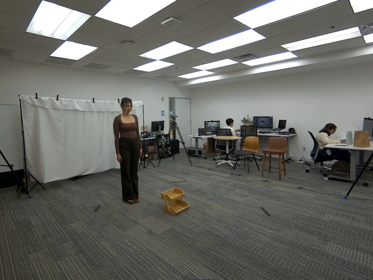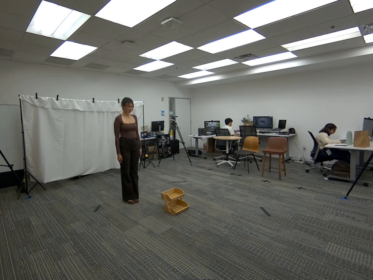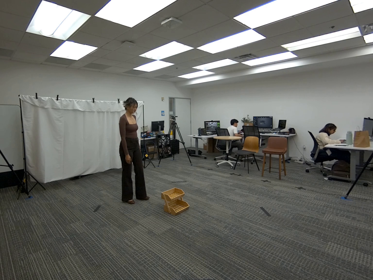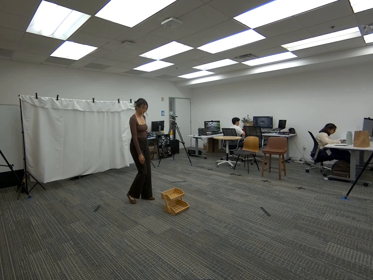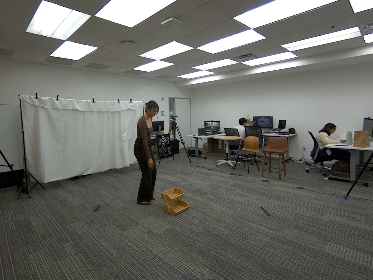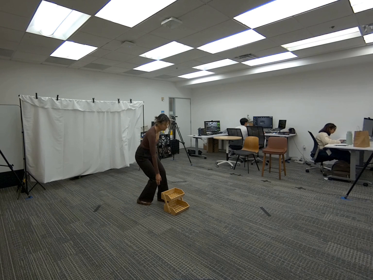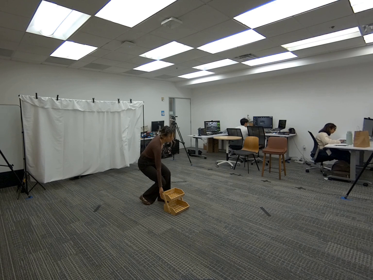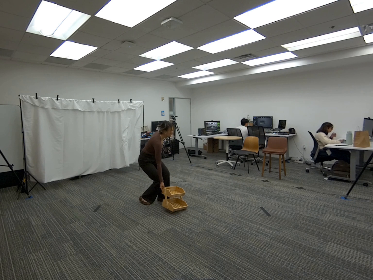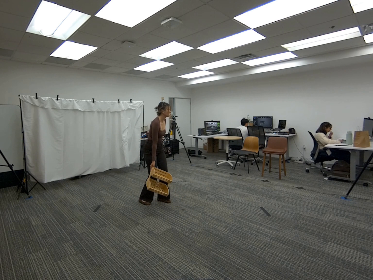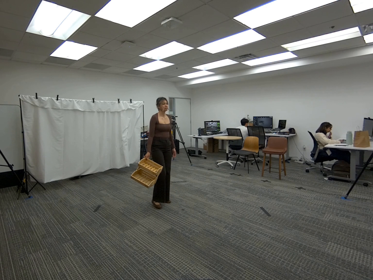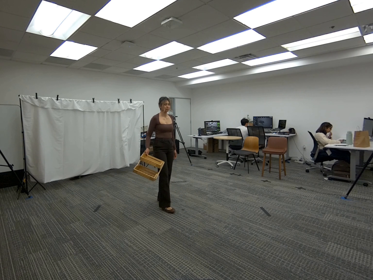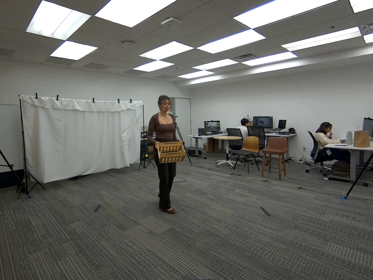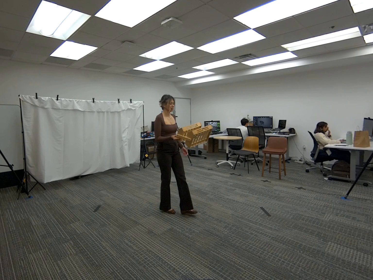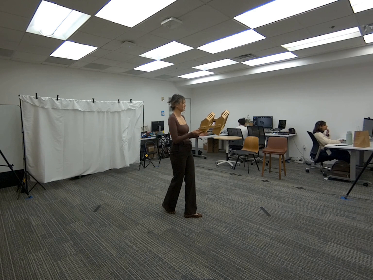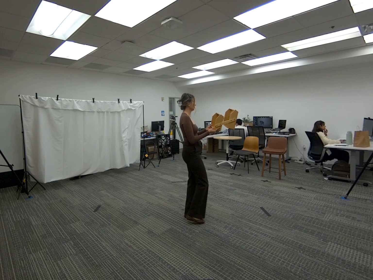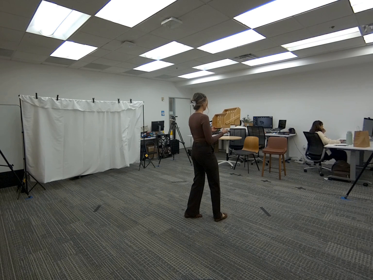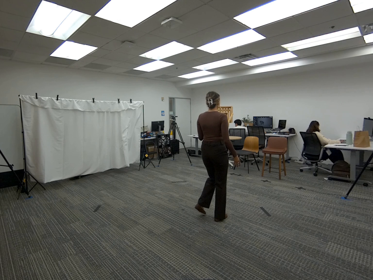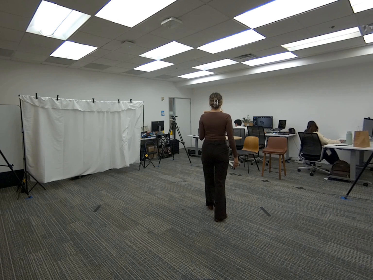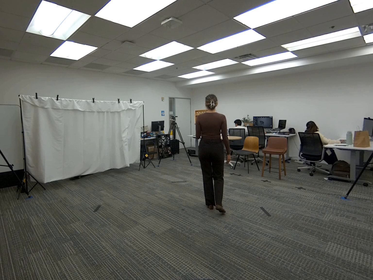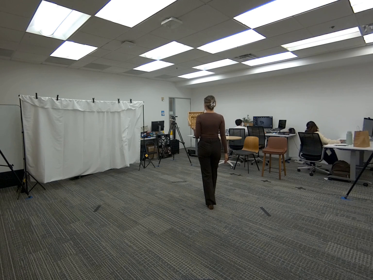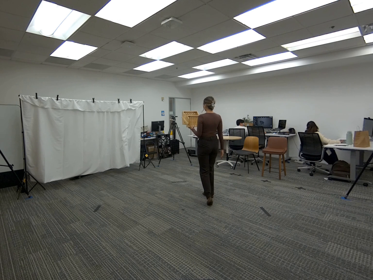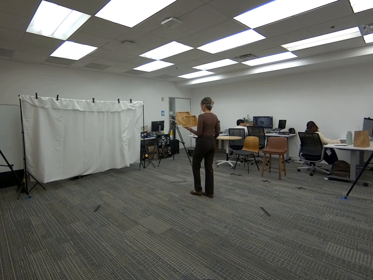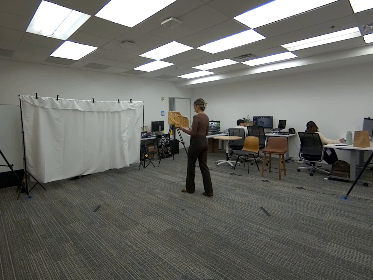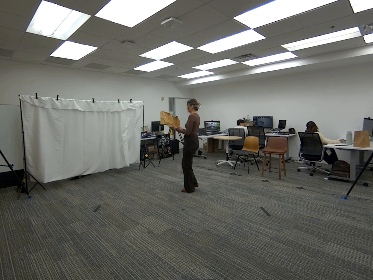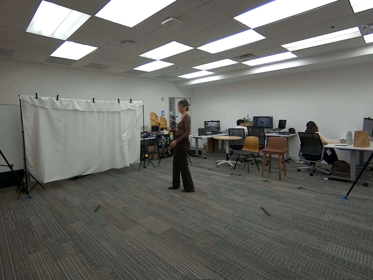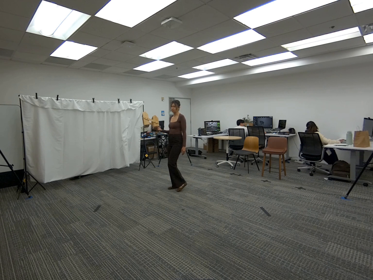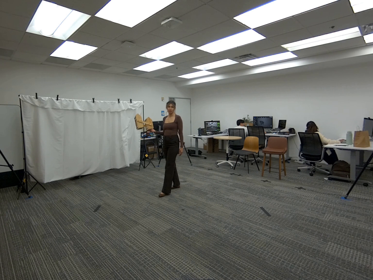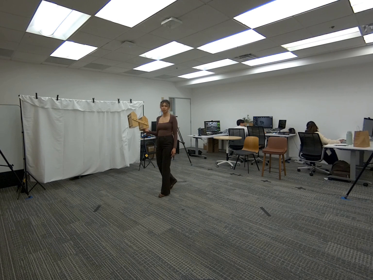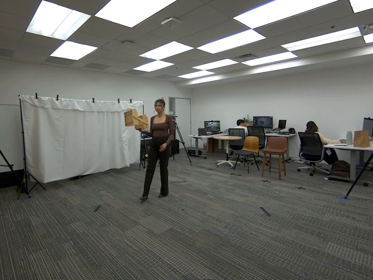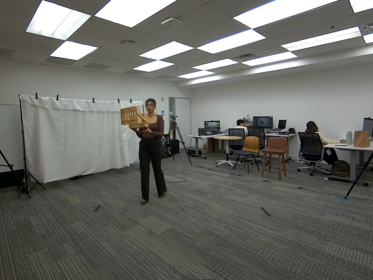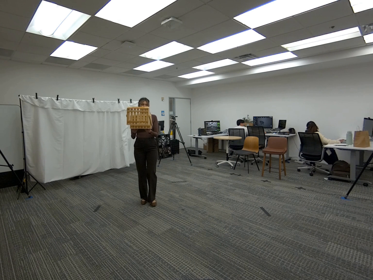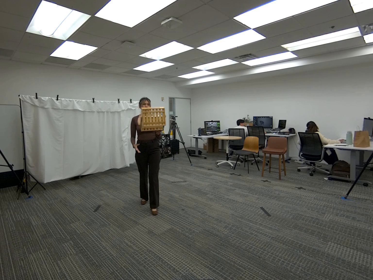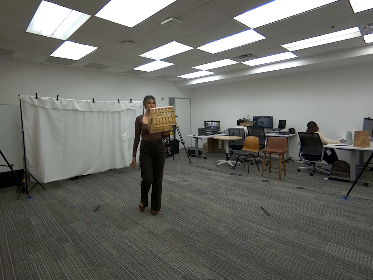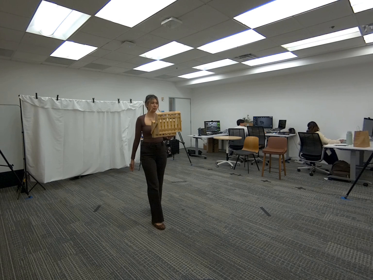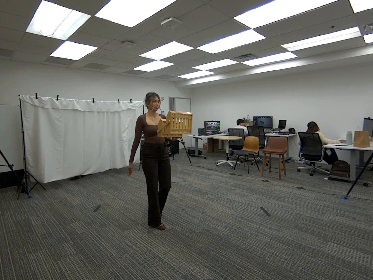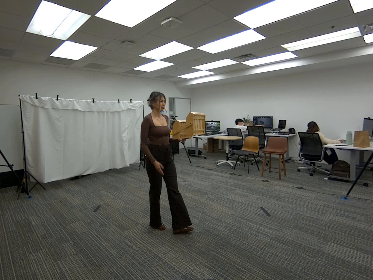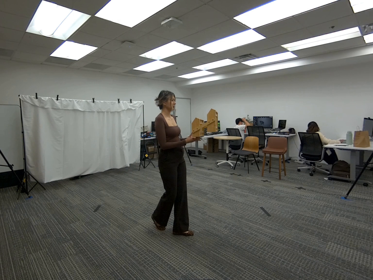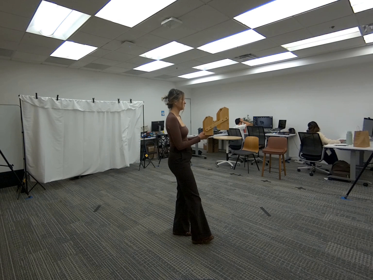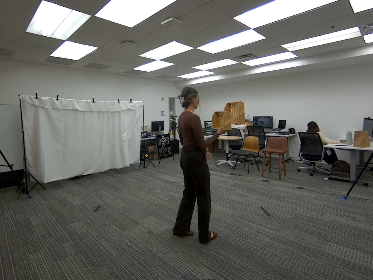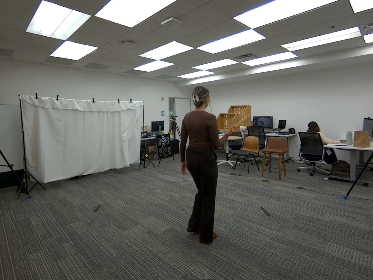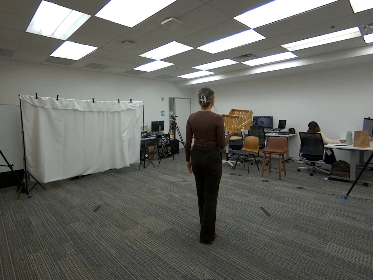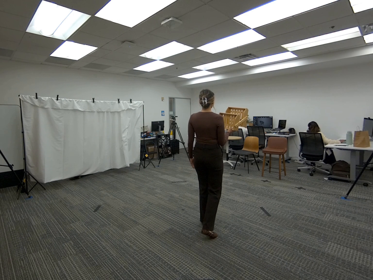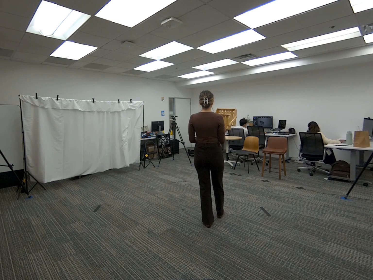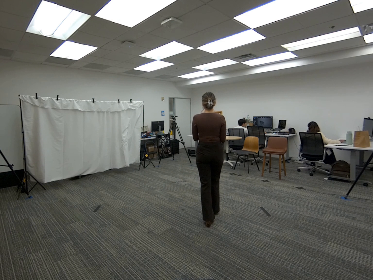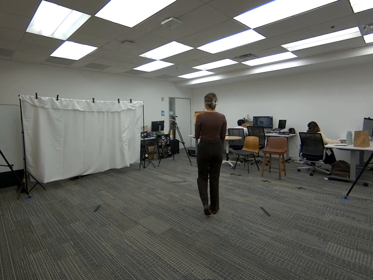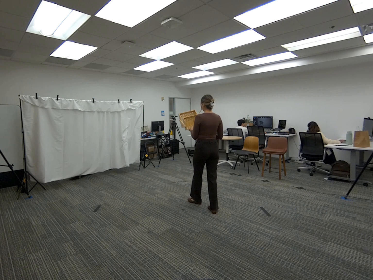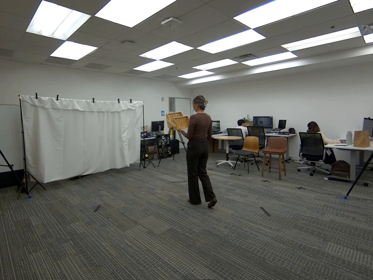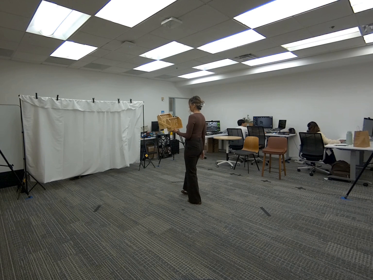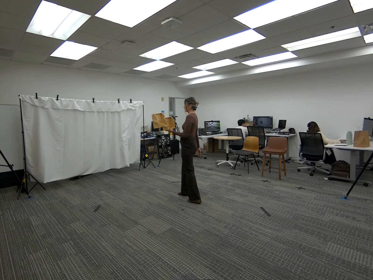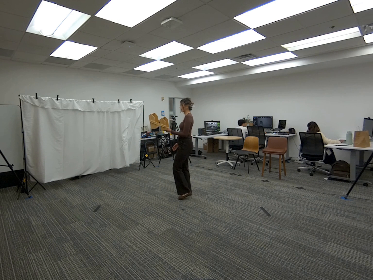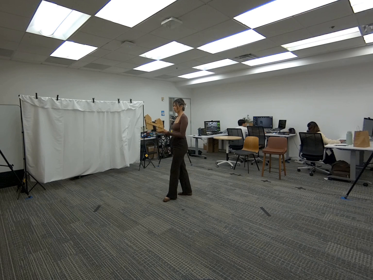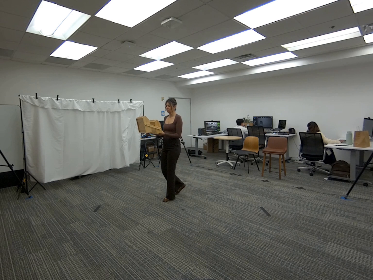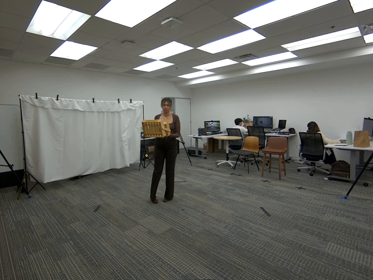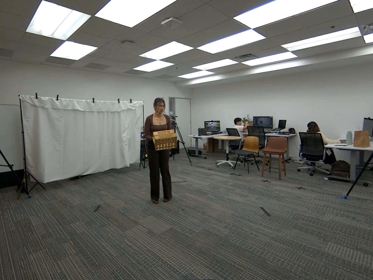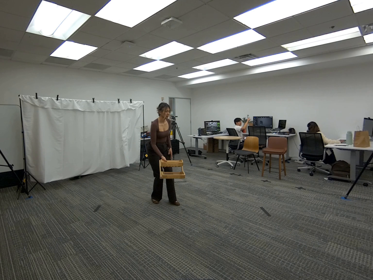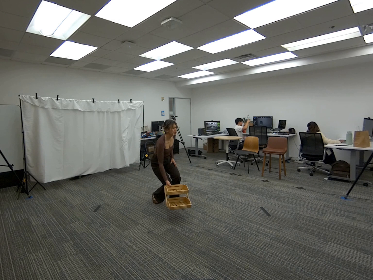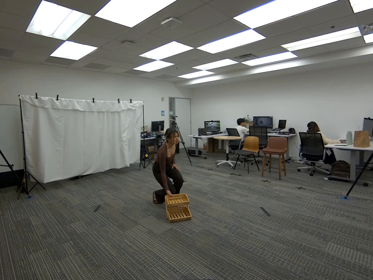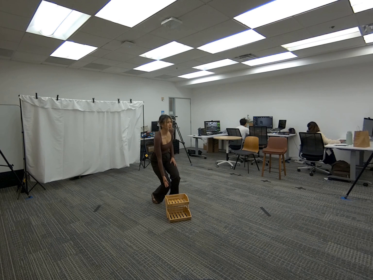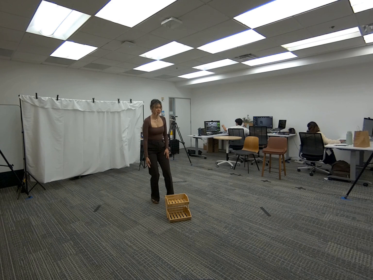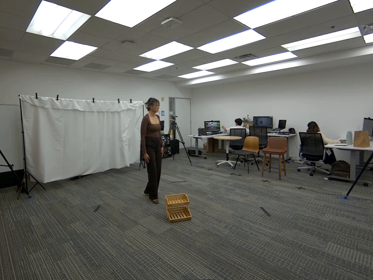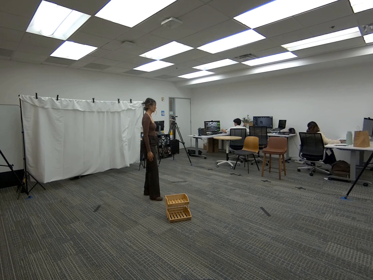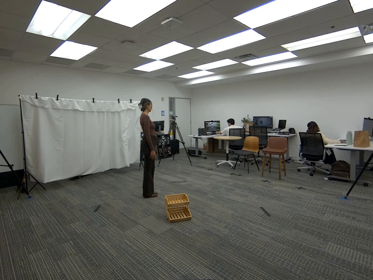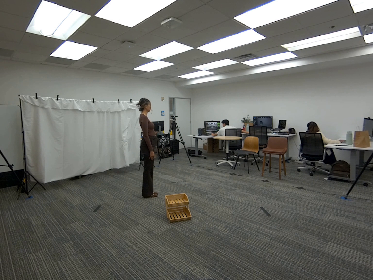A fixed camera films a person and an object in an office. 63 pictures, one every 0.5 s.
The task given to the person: Walk over to the wooden crate. Pick up the crate with your right hand. Walking around the bounding area, alternate hands until the end of sequence. Place the crate back on the ground when finished.
